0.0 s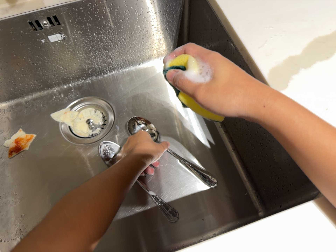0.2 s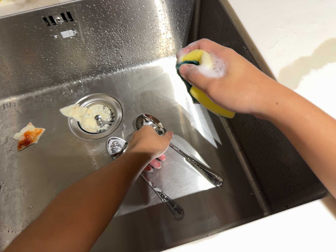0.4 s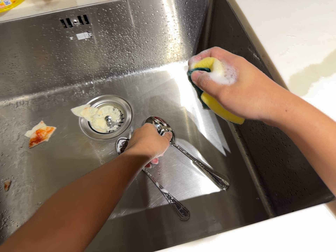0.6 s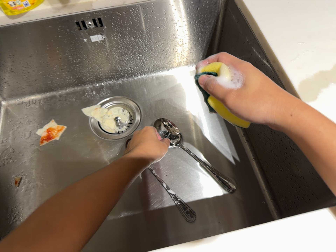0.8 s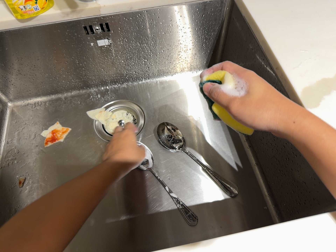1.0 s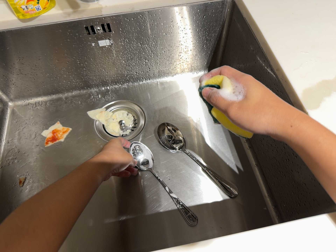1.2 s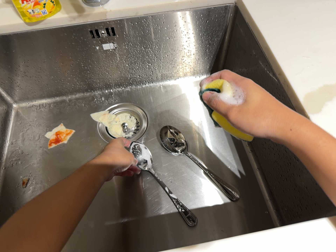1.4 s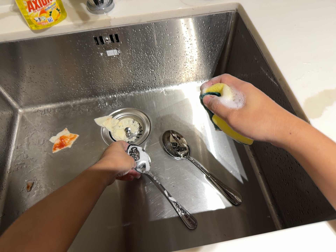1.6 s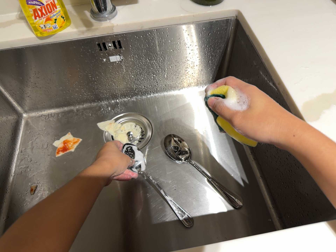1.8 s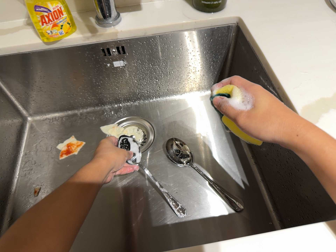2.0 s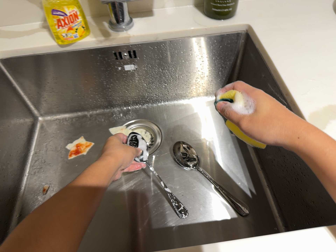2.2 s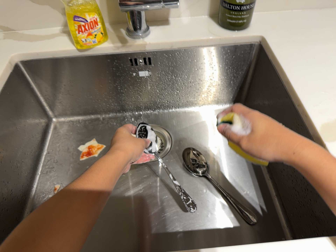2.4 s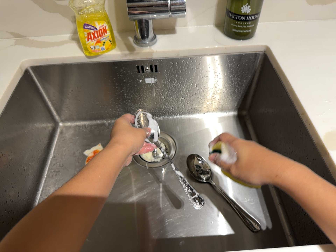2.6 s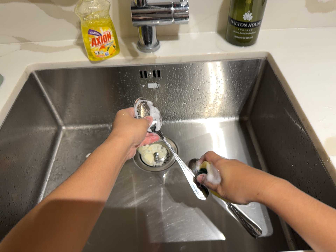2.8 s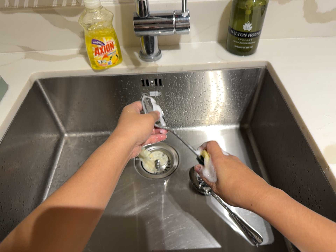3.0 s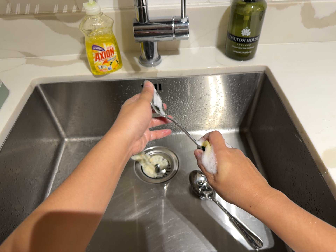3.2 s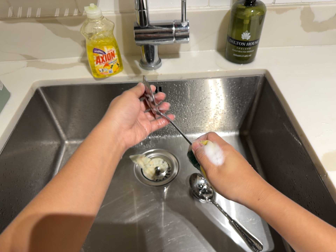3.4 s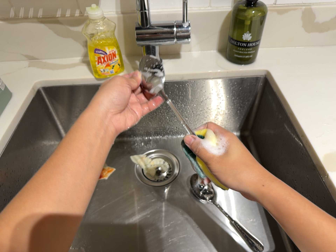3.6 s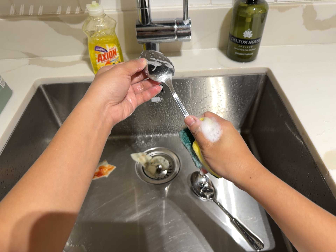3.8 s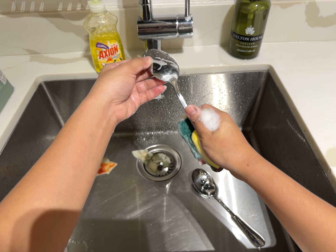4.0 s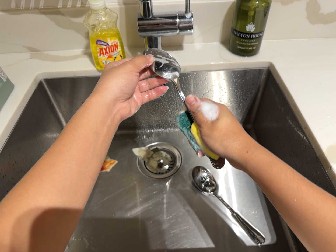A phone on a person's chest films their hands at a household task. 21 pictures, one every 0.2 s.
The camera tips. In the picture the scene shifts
downward.
The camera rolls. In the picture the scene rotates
clockwise.
0.0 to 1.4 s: The camera shifts only a little, or ends up much as it began.
1.4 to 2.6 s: The camera travels backward, about 6 cm, so what stands in front gets smaller. Its aim tips toward the top of its view by about 10 degrees, and the scene shifts downward.
2.6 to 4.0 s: The camera shifts only a little, or ends up much as it began.
The film runs backward here.
